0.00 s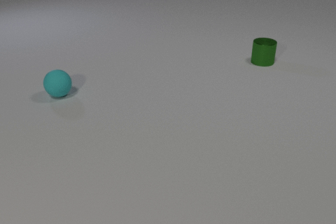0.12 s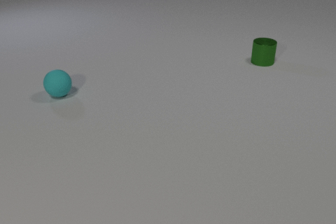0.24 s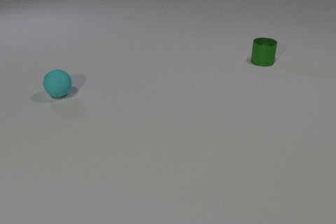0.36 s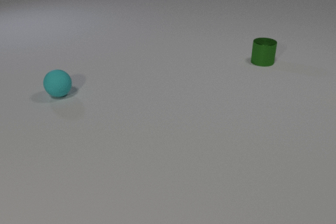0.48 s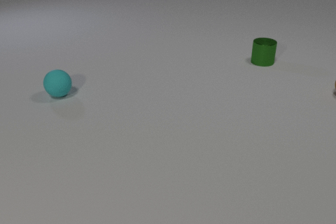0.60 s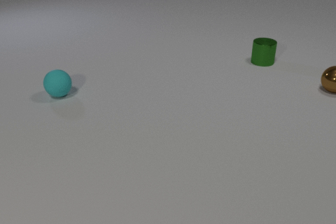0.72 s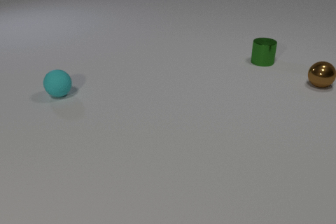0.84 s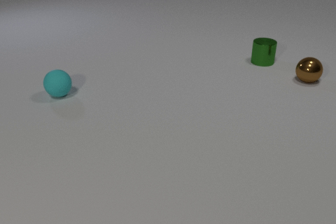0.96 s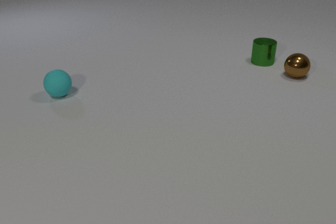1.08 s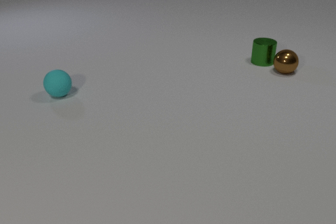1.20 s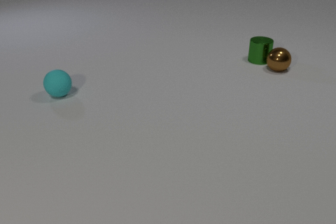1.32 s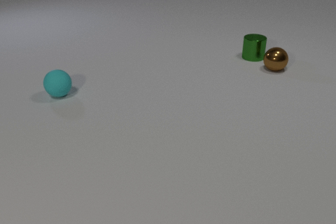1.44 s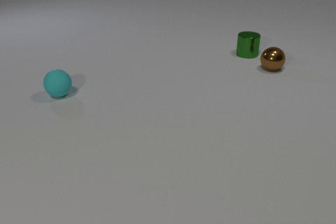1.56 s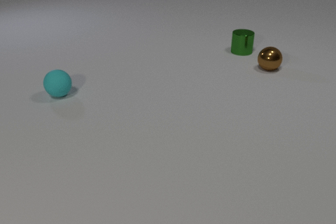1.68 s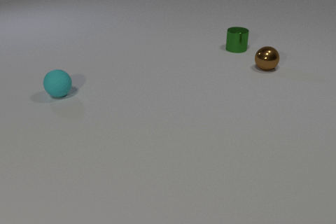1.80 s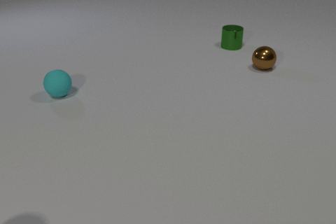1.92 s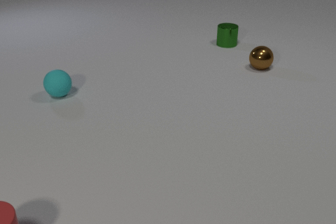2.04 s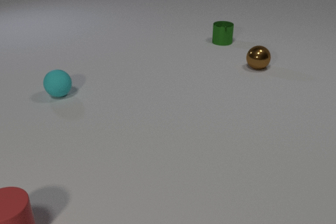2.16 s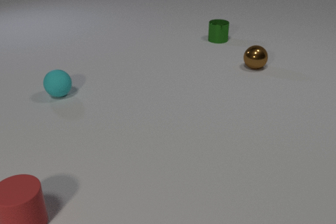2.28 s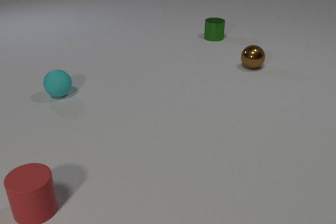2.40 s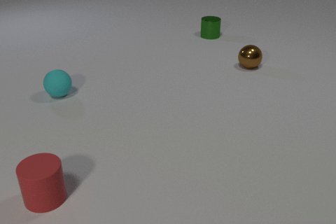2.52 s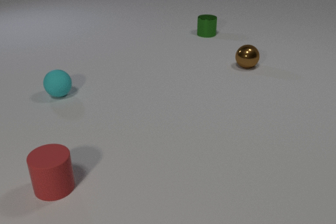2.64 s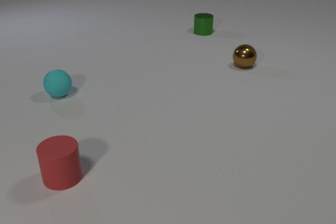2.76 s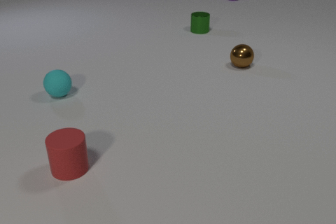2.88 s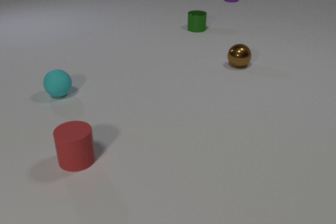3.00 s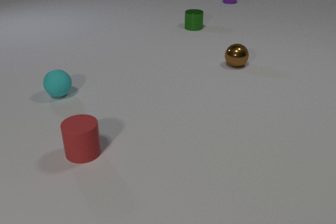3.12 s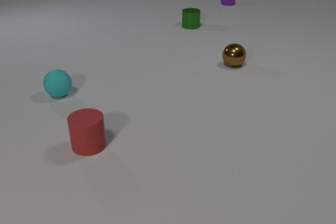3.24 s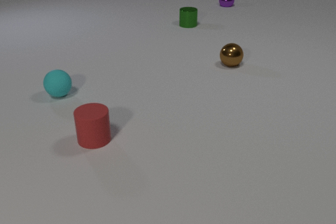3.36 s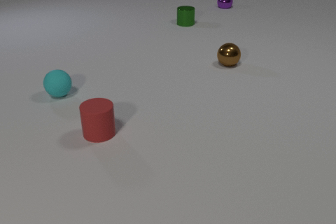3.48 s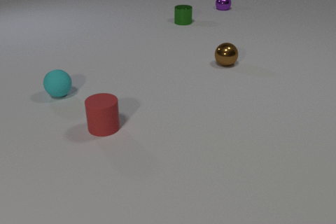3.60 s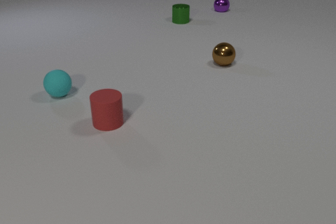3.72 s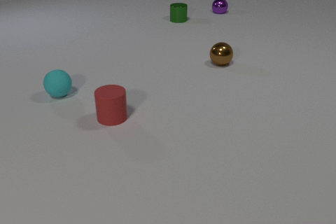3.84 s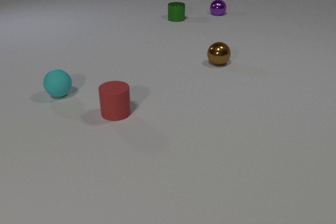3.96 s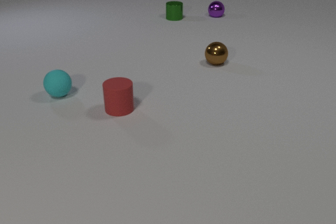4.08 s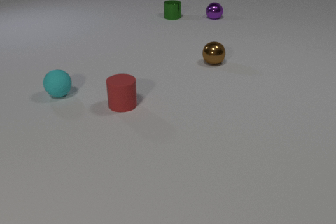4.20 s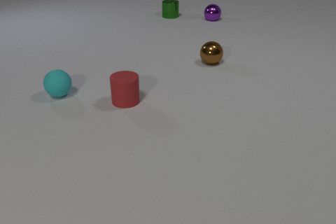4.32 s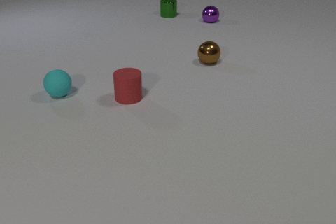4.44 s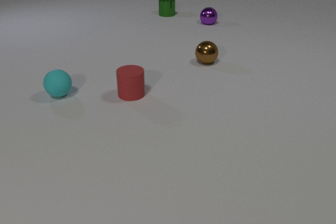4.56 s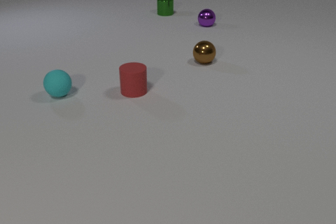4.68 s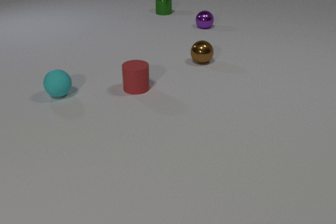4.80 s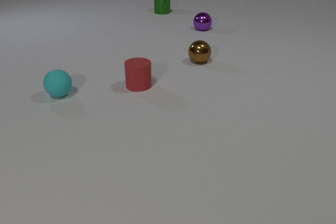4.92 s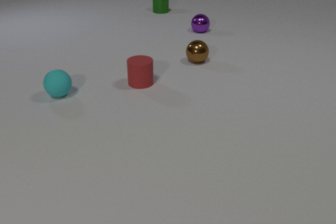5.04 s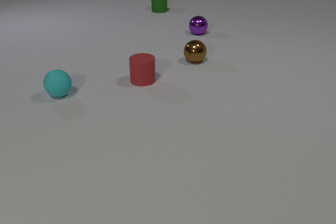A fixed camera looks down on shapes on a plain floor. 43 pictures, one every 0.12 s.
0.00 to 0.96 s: The brown metal sphere comes in at the right edge, rolls to the left and away from the camera.
0.96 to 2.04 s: The brown metal sphere rolls to the left. The green metal cylinder slides away from the camera and to the left. The red rubber cylinder comes in at the bottom edge, slides away from the camera and to the right. The brown metal sphere and the green metal cylinder collide.
2.04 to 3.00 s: The brown metal sphere rolls to the left. The green metal cylinder slides away from the camera and to the left. The purple metal sphere comes in at the top edge, rolls toward the camera. The red rubber cylinder slides away from the camera and to the right.
3.00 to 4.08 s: The brown metal sphere rolls to the left. The green metal cylinder slides away from the camera and to the left. The purple metal sphere rolls toward the camera. The red rubber cylinder slides away from the camera and to the right.
4.08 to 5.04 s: The brown metal sphere rolls to the left. The green metal cylinder slides away from the camera and to the left. The purple metal sphere rolls toward the camera. The red rubber cylinder slides away from the camera.
What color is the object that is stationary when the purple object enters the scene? cyan.
Are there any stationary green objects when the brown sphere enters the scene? yes.
What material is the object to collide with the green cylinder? metal.
